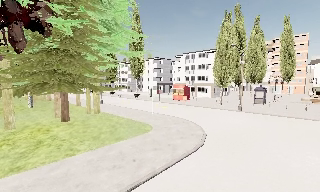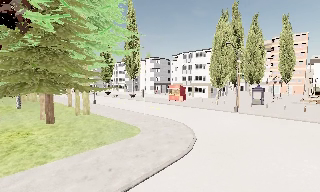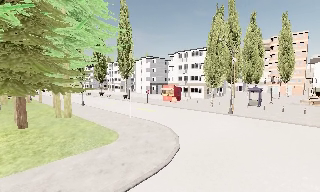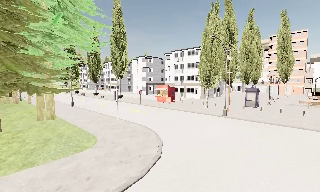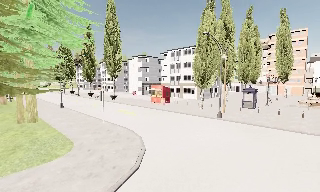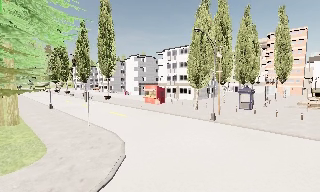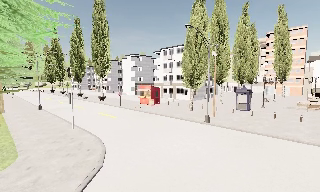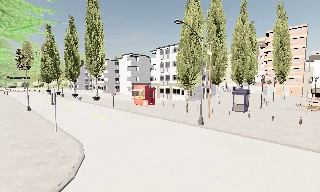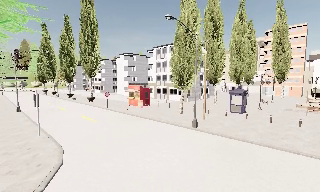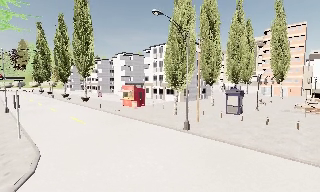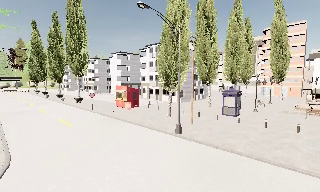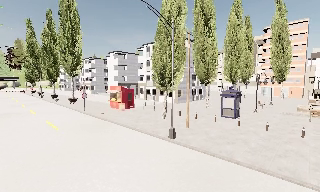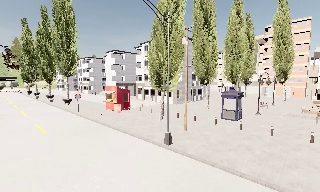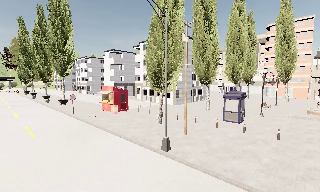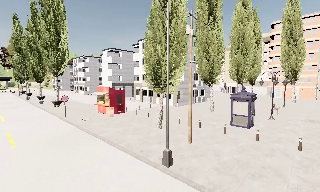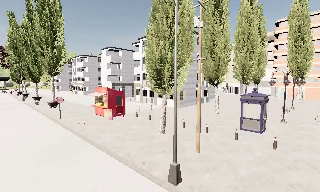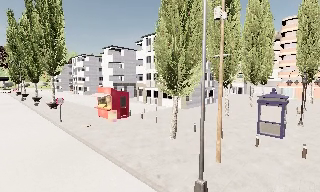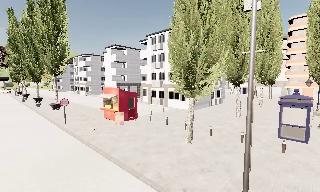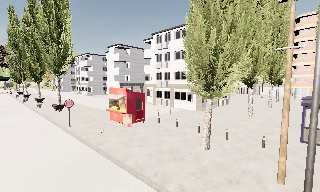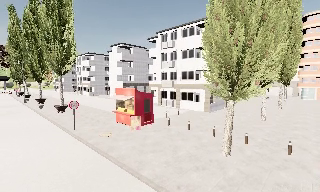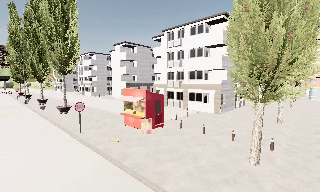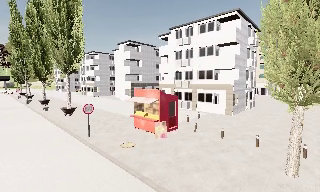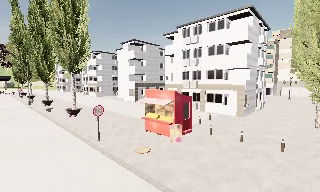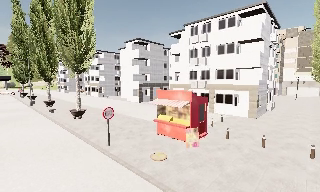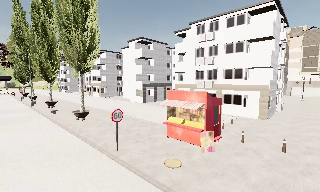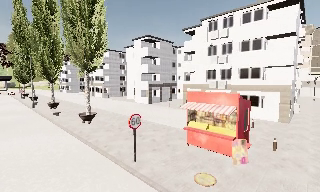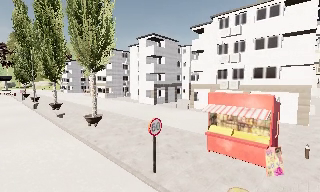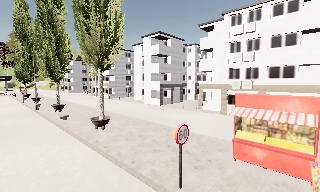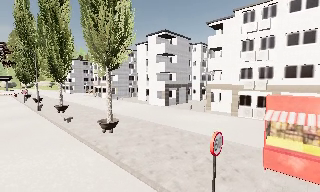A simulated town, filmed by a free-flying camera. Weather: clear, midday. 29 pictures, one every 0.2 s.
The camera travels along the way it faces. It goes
forward.
0.0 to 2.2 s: The camera travels forward and to its right, about 14 m, so what stands in front looms larger.
2.2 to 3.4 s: The camera travels forward, about 7 m, so what stands in front looms larger.
3.4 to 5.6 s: The camera travels to its left and forward, about 13 m, so close, fixed things drift to the right.
The film runs forward here.
